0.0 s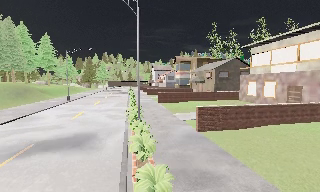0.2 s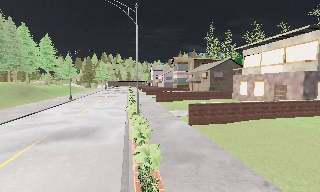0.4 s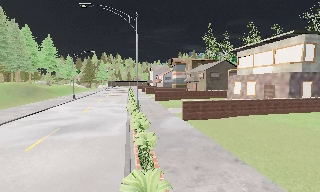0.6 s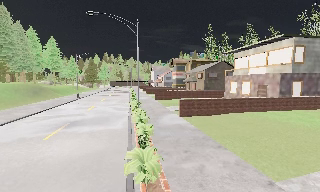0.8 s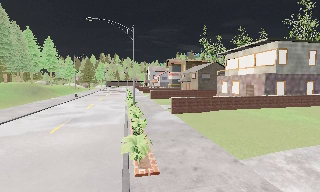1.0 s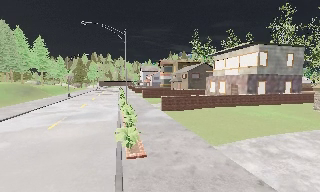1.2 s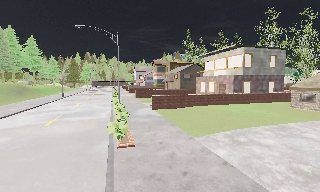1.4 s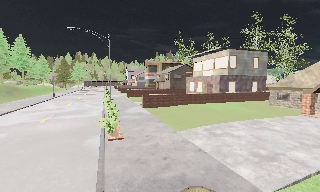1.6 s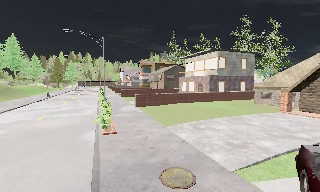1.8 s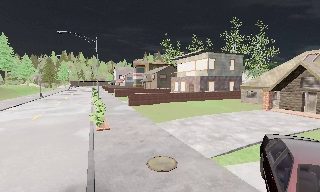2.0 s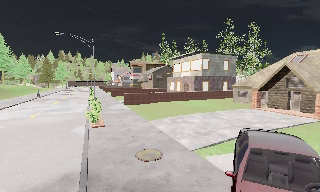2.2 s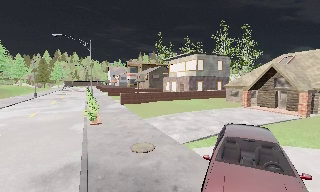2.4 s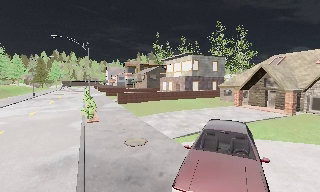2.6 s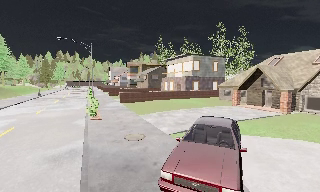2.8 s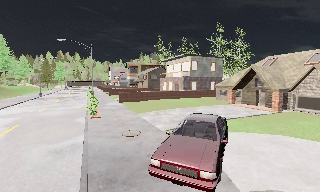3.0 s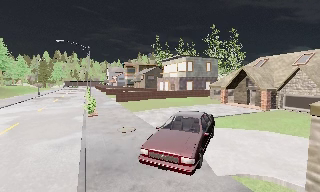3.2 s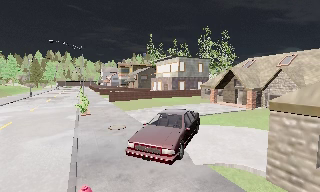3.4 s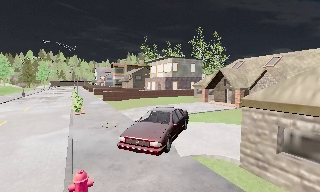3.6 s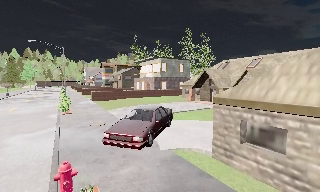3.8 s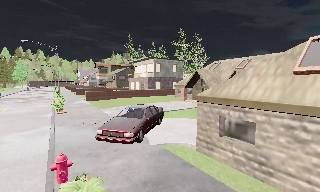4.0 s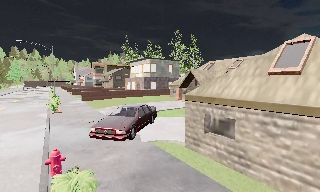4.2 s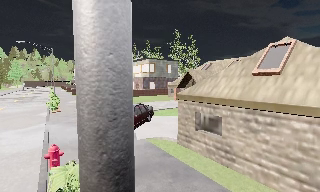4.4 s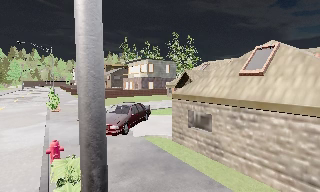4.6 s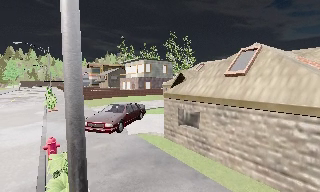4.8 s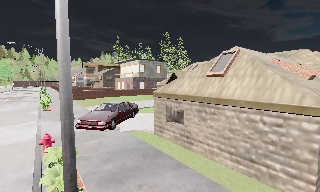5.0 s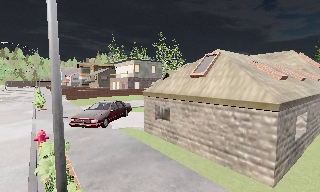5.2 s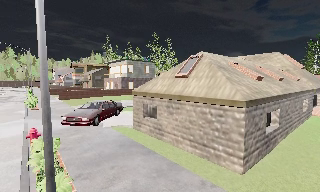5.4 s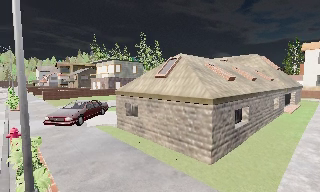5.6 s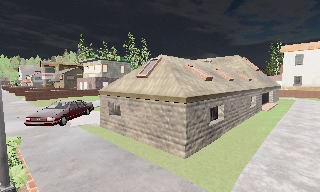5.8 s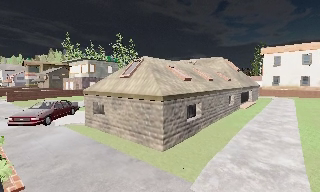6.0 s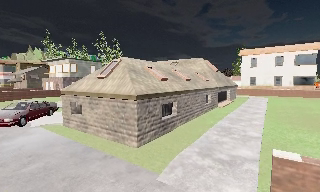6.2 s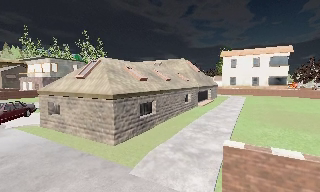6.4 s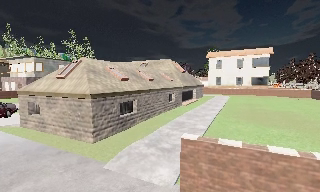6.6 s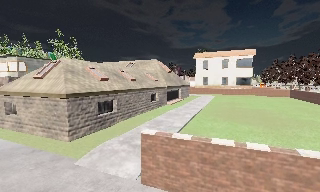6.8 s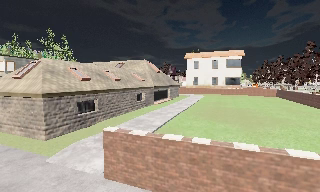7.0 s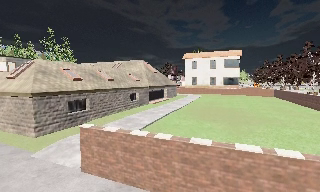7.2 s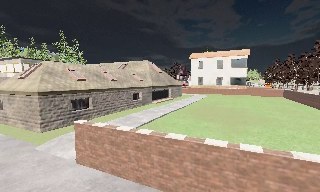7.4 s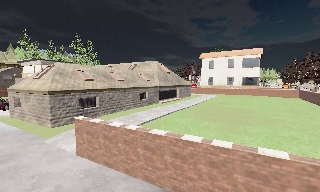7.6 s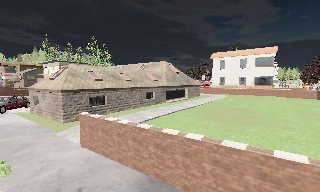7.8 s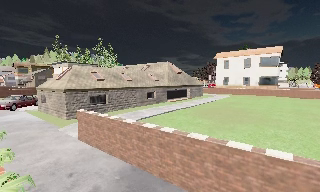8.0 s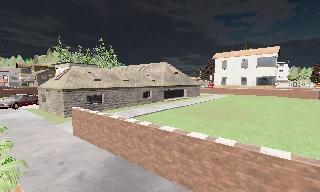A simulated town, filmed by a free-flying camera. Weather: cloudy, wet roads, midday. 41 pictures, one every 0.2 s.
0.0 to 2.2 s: The scene slides to the left, as the camera pans about 15 degrees to its right. It travels backward, about 11 m, so what stands in front gets smaller. It loses speed.
2.2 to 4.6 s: The camera swings to its right by about 10 degrees, and the scene slides to the left. It travels backward and to its right, about 7 m, so what stands in front gets smaller.
4.6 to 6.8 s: The scene slides to the left, as the camera pans about 35 degrees to its right. It travels to its right and backward, about 7 m, so close, fixed things drift to the left.
6.8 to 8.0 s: The camera pans to its left, which is counterclockwise from overhead, by about 15 degrees. It travels to its right and backward, about 5 m.
The film runs backward here.
